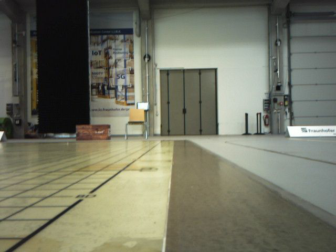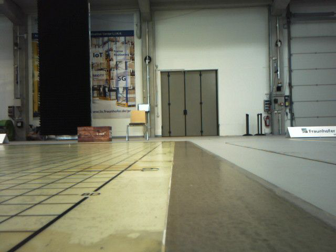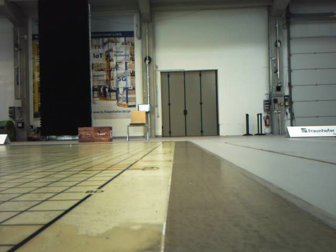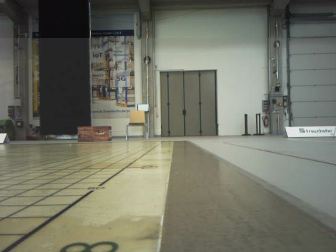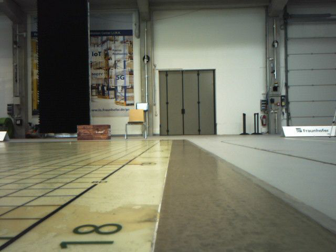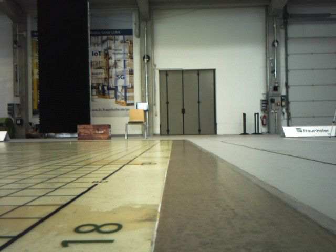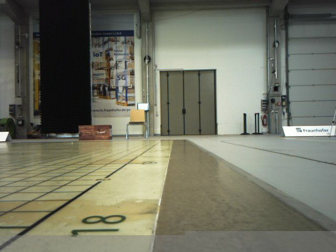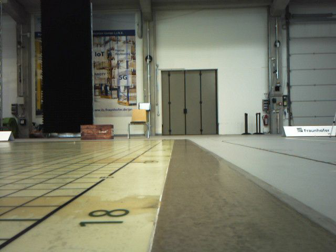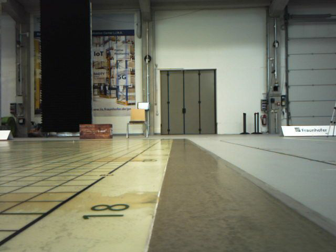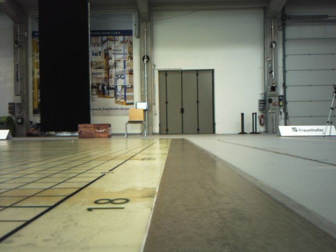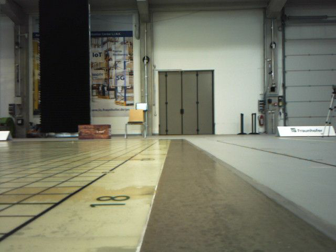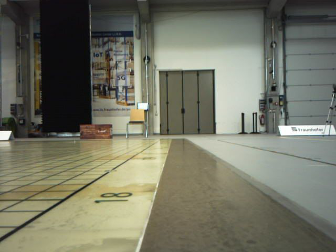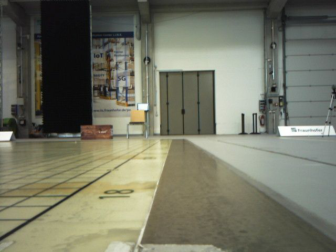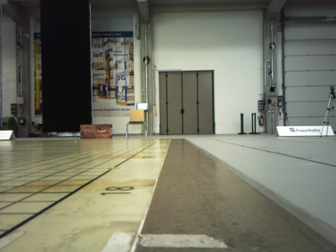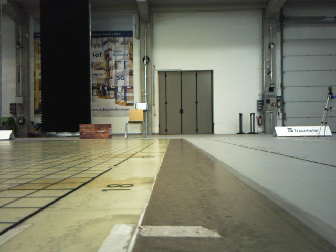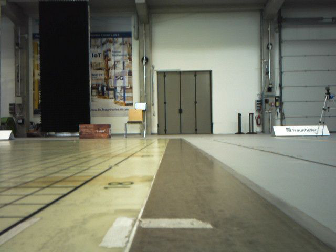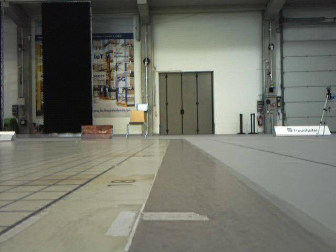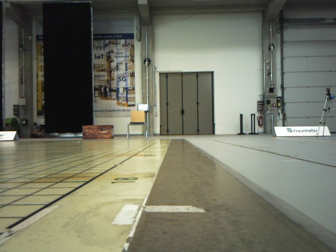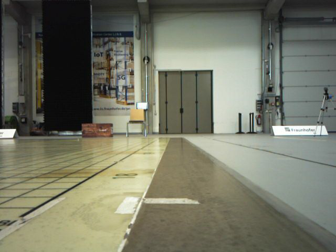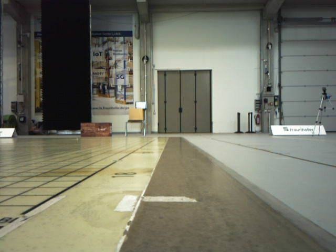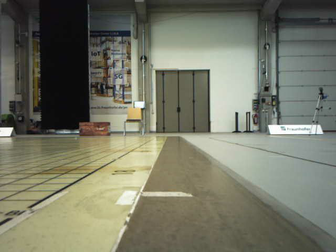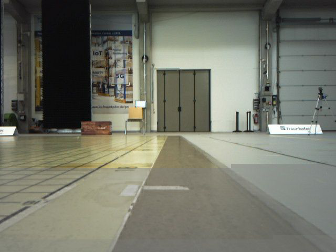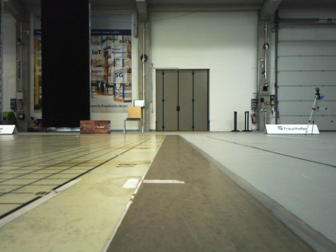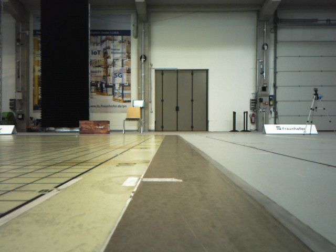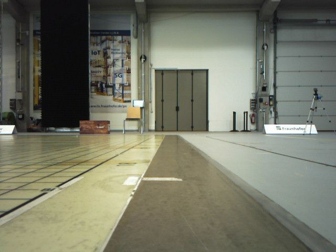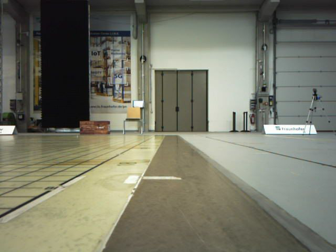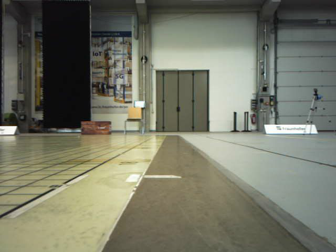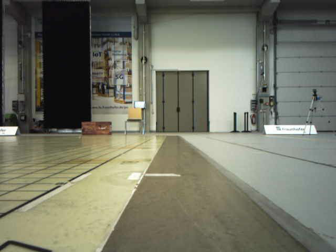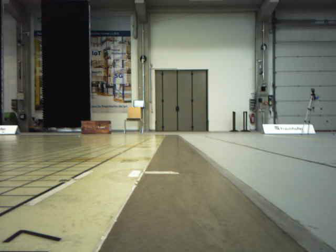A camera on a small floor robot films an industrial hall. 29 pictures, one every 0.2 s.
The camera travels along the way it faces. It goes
backward.
0.0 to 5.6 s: The camera travels backward, about 1.2 m, so what stands in front gets smaller.
The film runs backward here.
